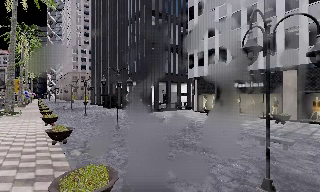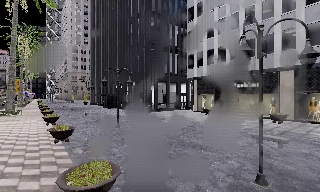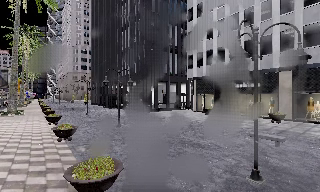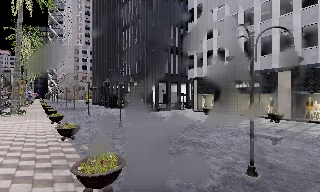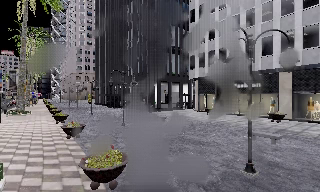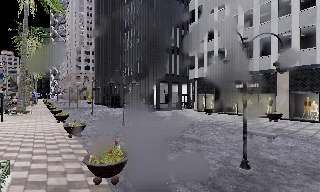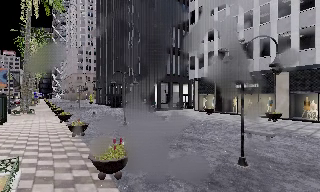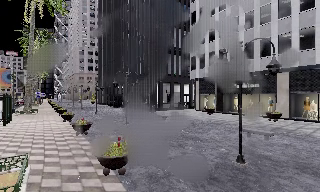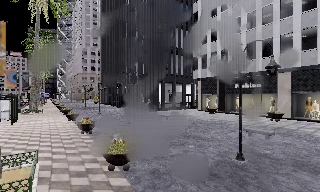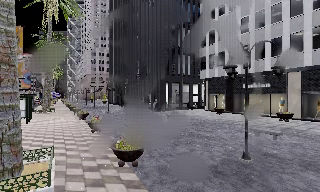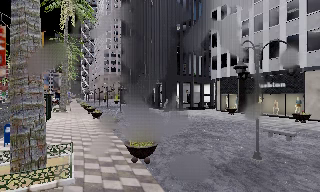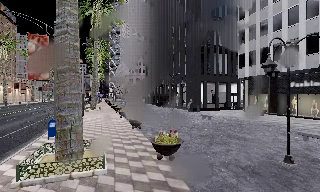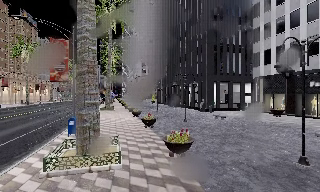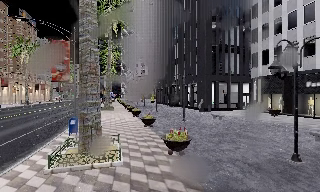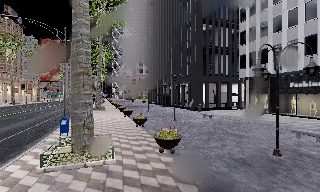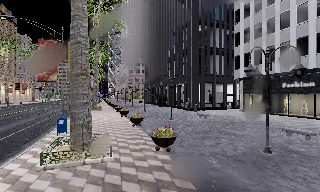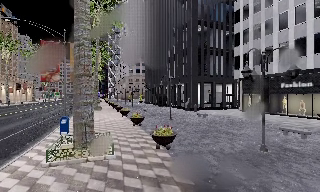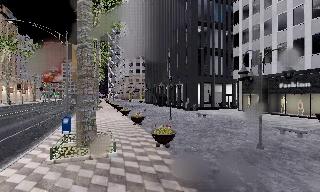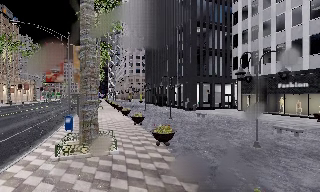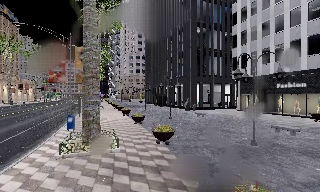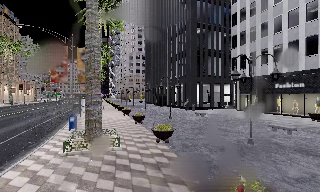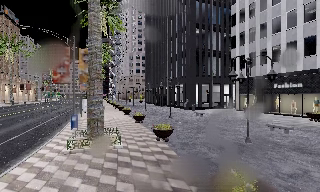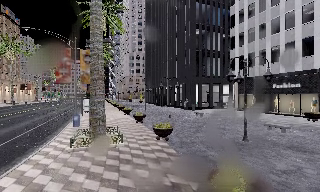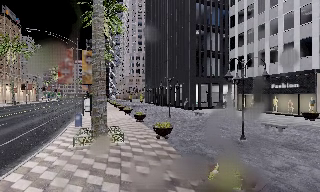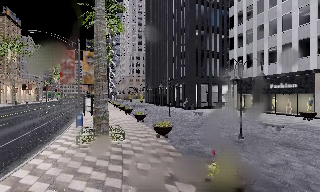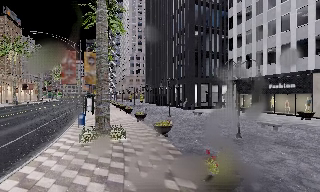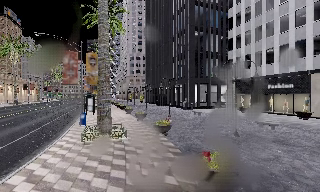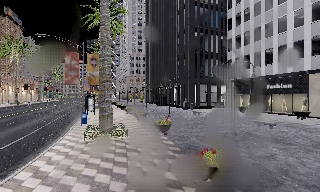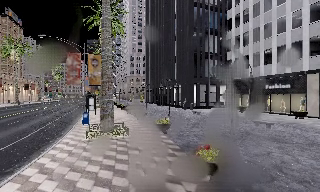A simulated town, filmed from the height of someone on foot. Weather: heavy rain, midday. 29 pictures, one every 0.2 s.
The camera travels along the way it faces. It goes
backward.
0.0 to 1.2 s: The camera travels backward, about 1.5 m, so what stands in front gets smaller.
1.2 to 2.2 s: The scene slides to the right, as the camera pans about 15 degrees to its left. It travels backward, about 1.5 m, so what stands in front gets smaller.
2.2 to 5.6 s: The camera travels backward, about 4.5 m, so what stands in front gets smaller.
The film runs backward here.
